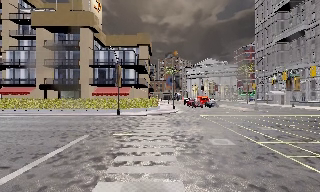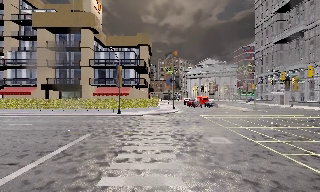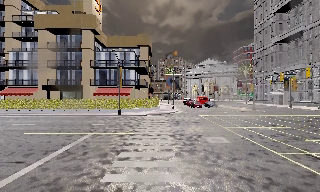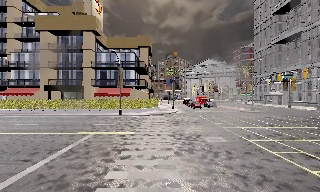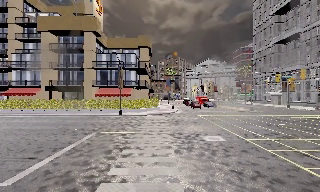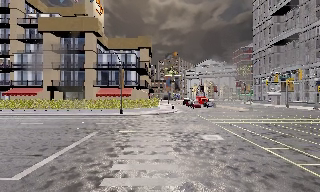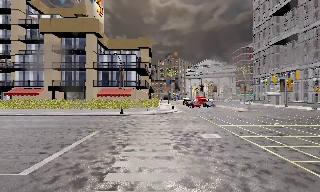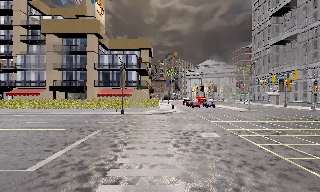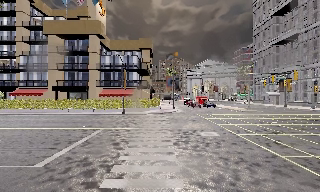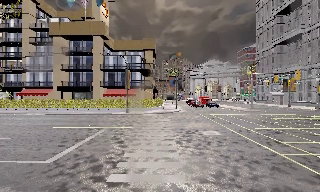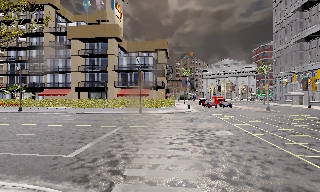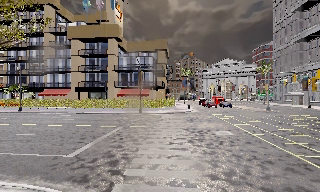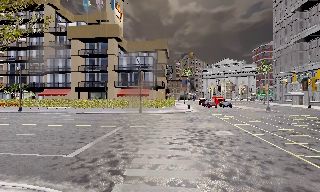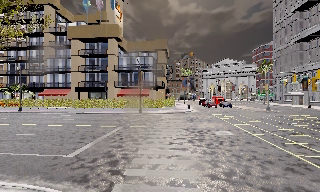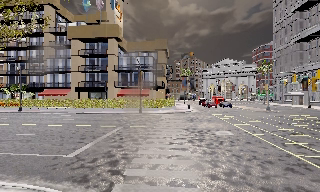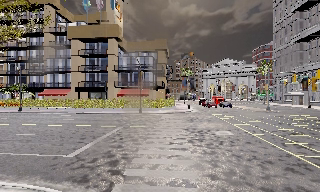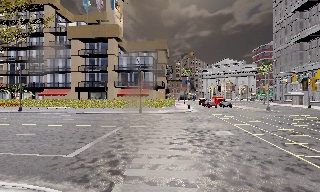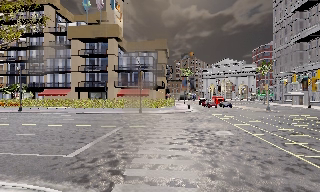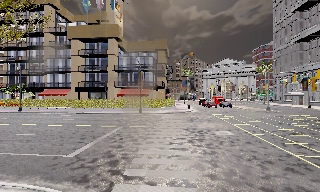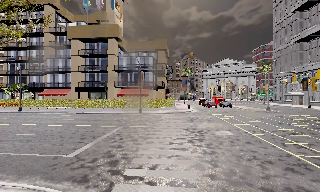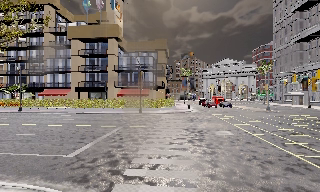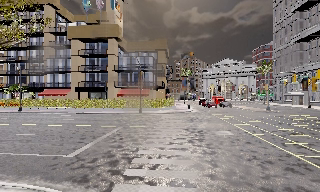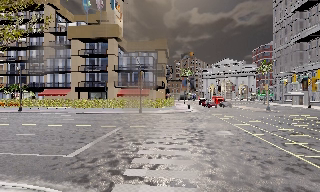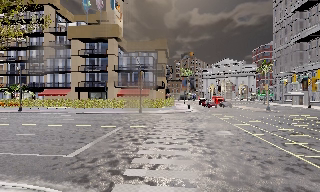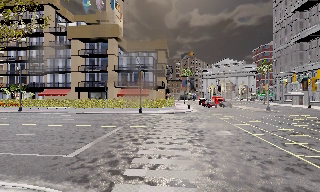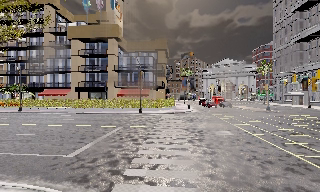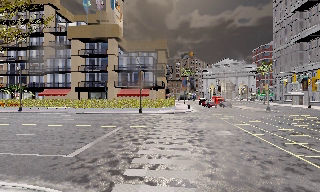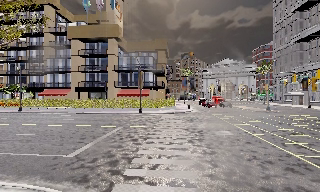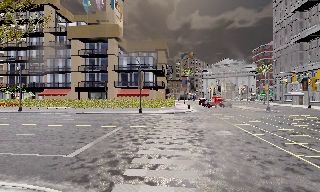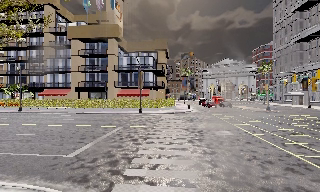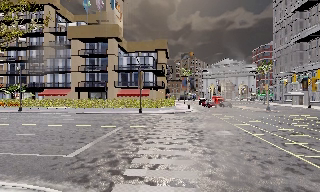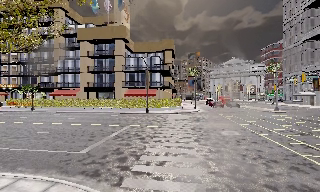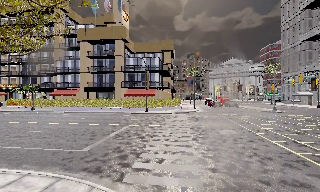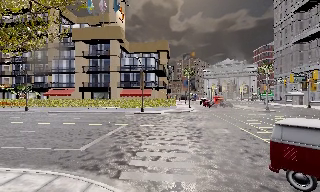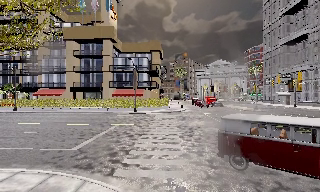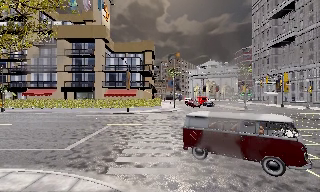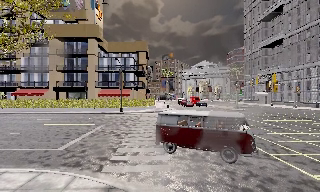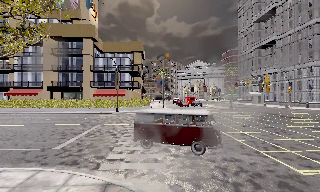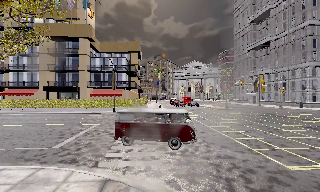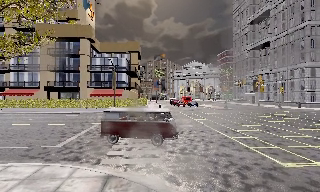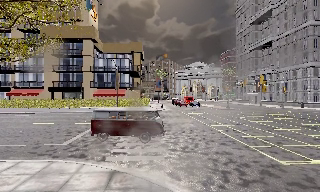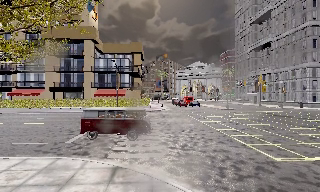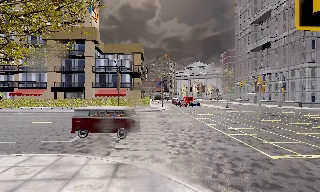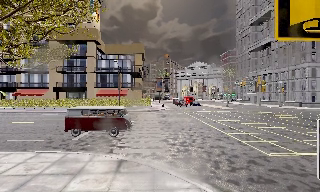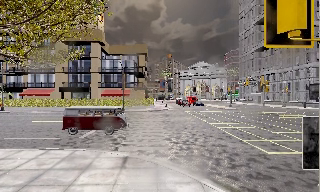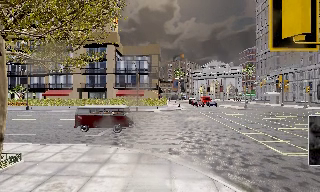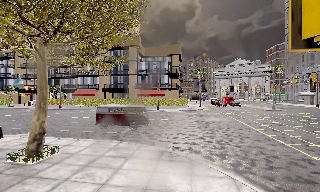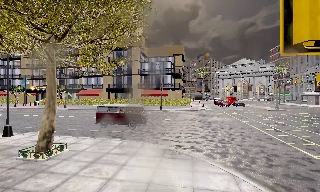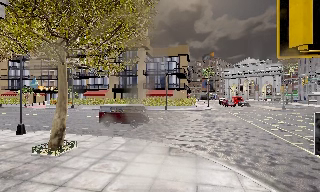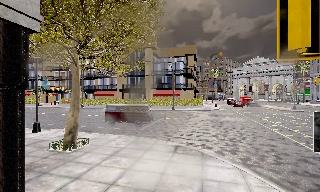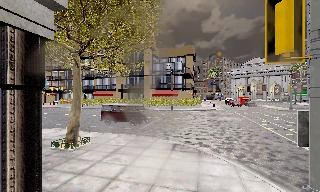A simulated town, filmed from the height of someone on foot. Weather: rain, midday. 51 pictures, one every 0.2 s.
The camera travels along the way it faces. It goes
backward.
0.0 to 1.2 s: The camera travels backward, about 2 m, so what stands in front gets smaller.
1.2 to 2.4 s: The camera travels backward, about 1 m, so what stands in front gets smaller. It loses speed.
2.4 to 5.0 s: The camera keeps its place and its aim.
5.0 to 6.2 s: The camera shifts only a little, or ends up much as it began.
6.2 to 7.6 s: The camera pans to its right, which is clockwise from overhead, by about 10 degrees. It travels backward, about 1.5 m, so what stands in front gets smaller.
7.6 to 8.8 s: The camera travels backward, about 2 m, so what stands in front gets smaller.
8.8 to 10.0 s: The scene slides to the right, as the camera pans about 15 degrees to its left. It travels backward, about 1.5 m, so what stands in front gets smaller.
The film runs backward here.
